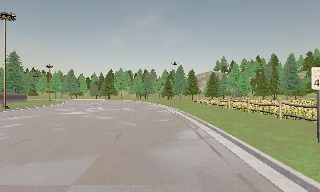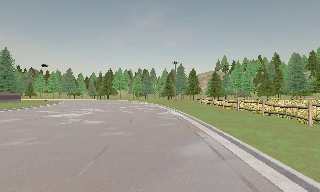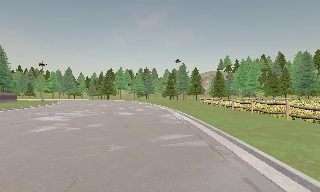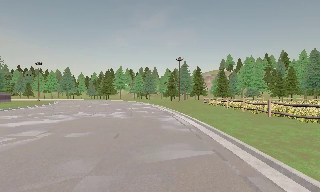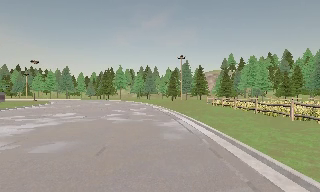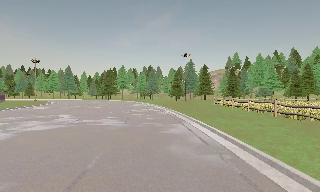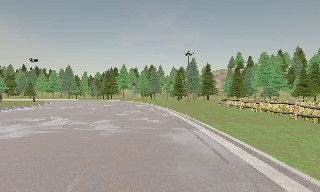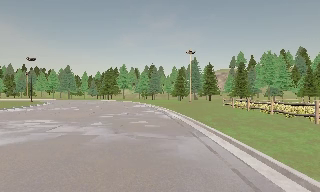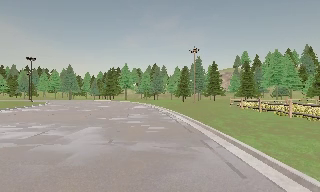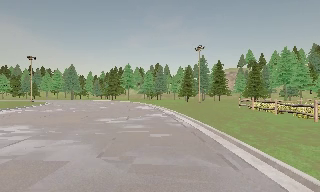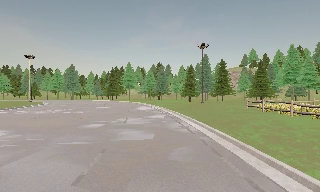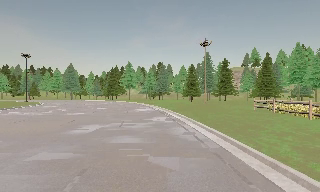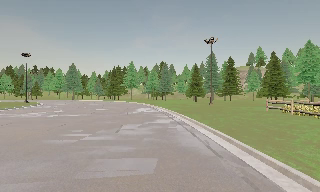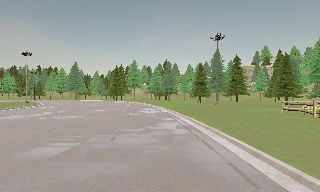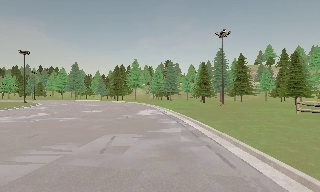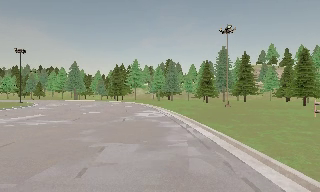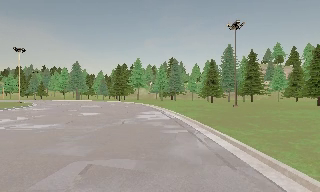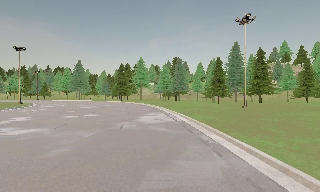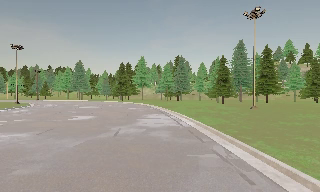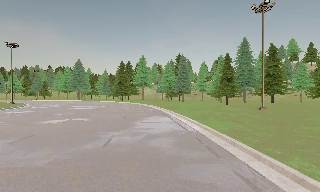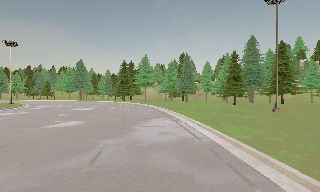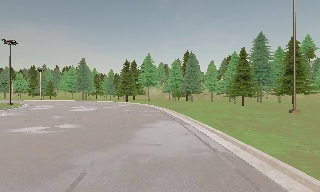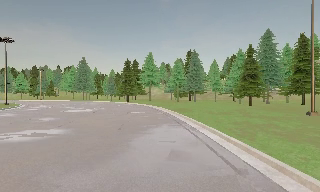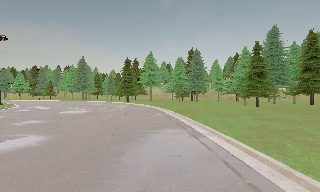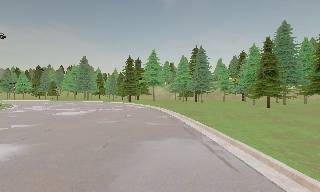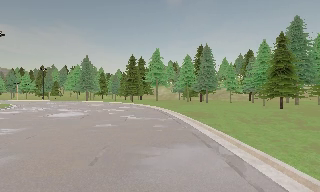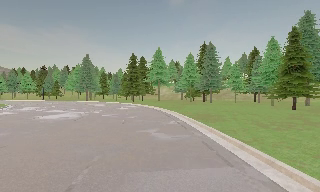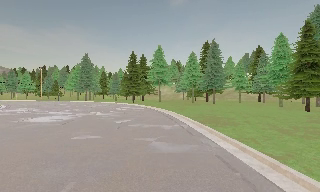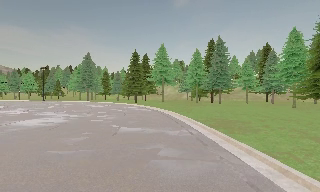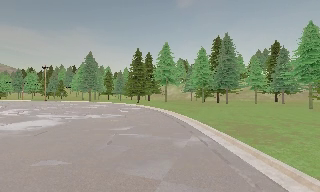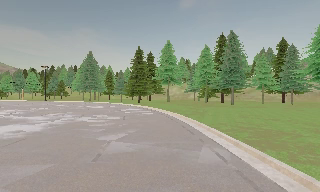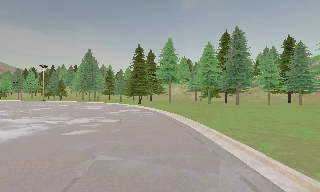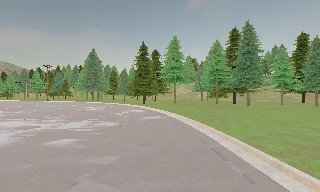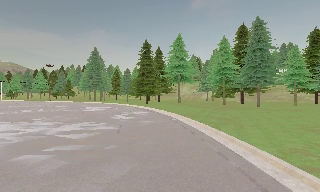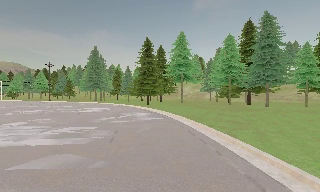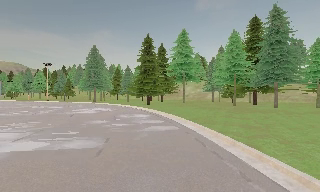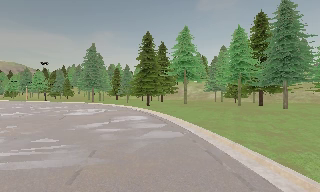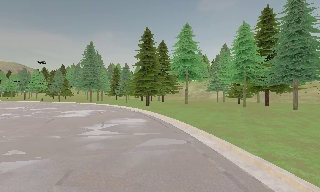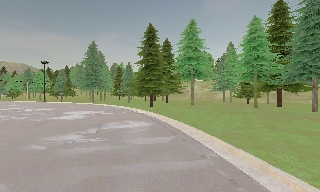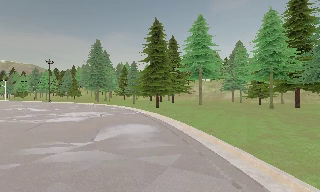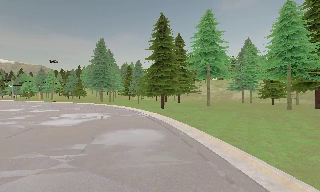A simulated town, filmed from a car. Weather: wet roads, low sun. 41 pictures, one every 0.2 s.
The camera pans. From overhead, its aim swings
counterclockwise.
The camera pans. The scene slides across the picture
to the right.
0.0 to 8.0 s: The camera swings to its left by about 30 degrees, and the scene slides to the right. It travels forward, about 60 m.
The film runs forward here.
